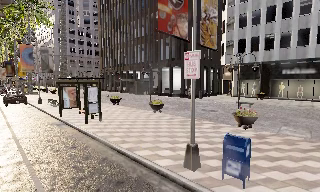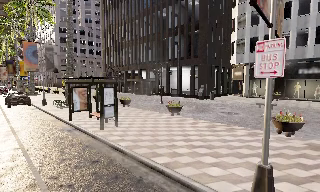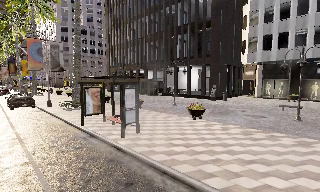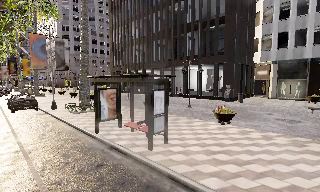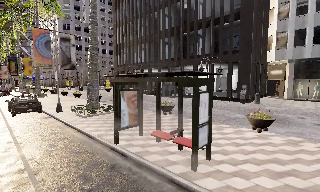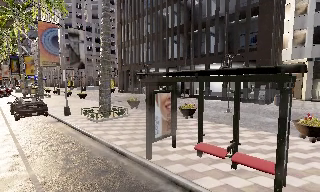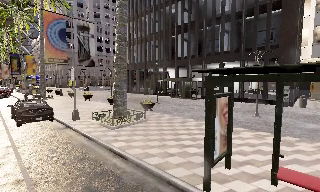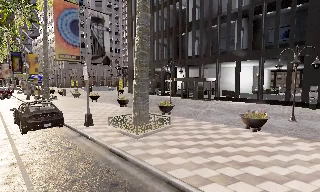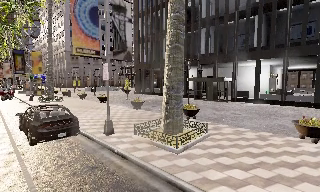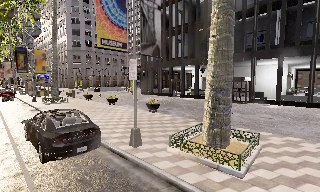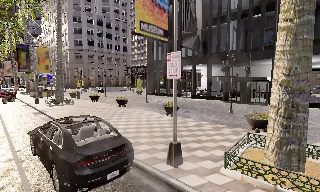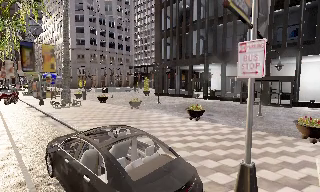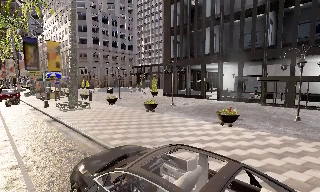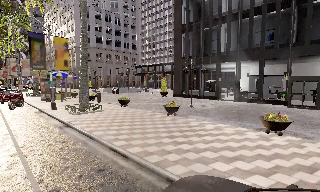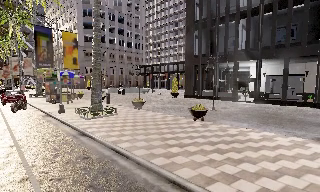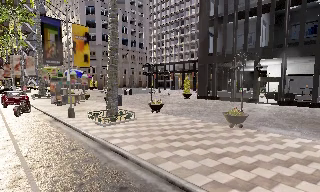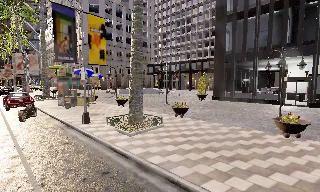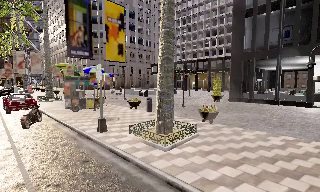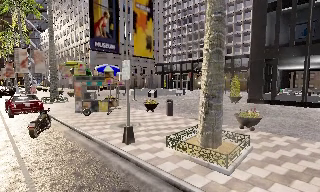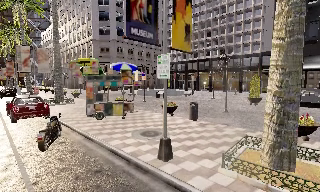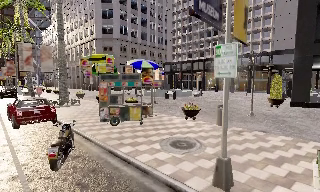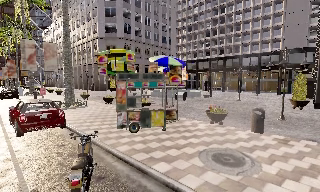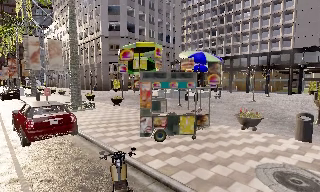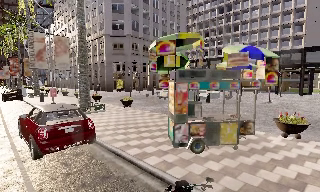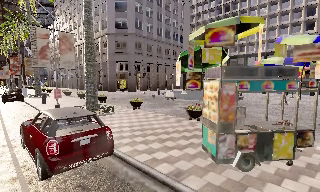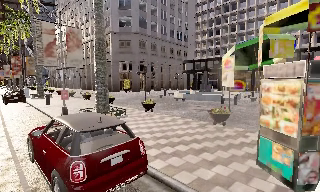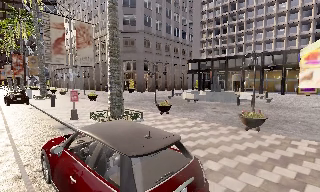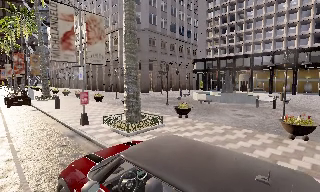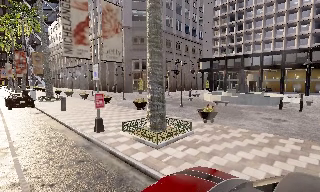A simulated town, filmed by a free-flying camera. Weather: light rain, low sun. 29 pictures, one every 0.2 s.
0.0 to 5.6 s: The camera travels to its left and forward, about 55 m, so close, fixed things drift to the right.
The film runs forward here.
